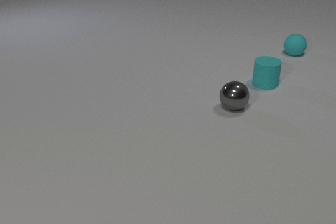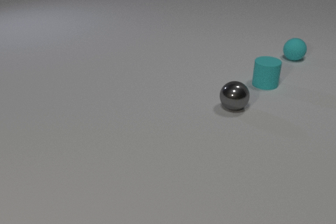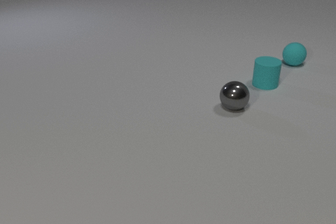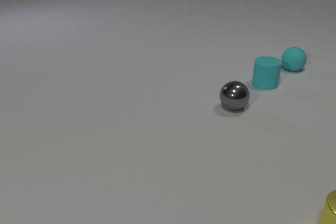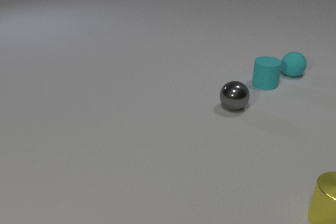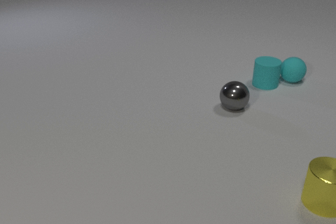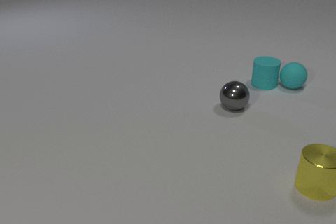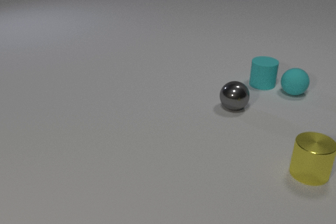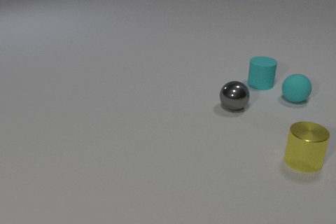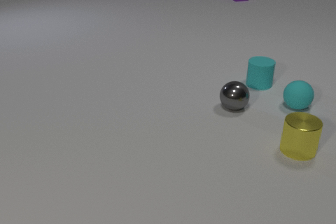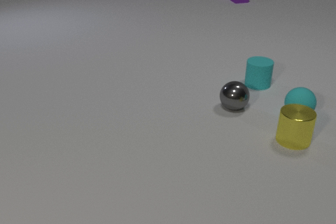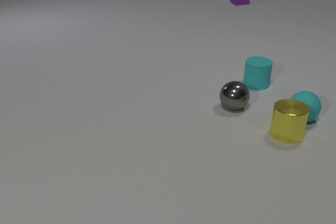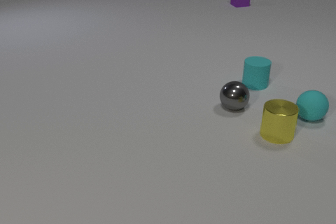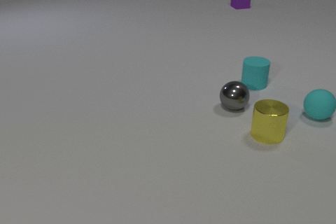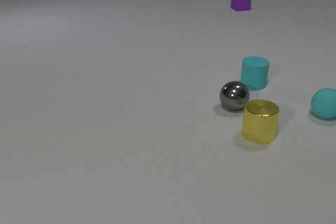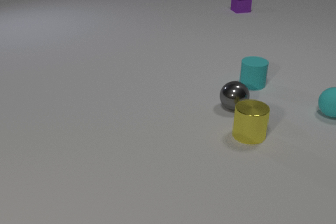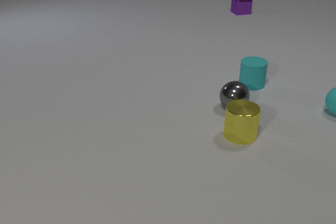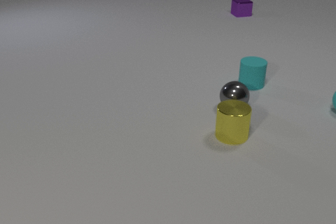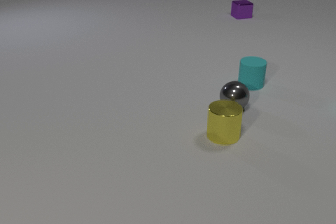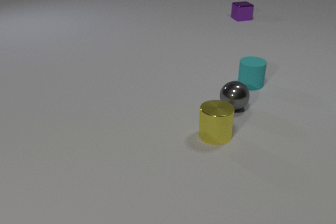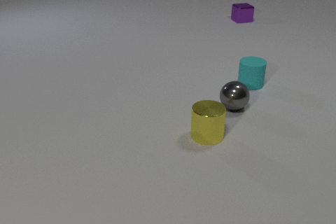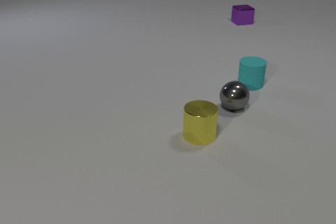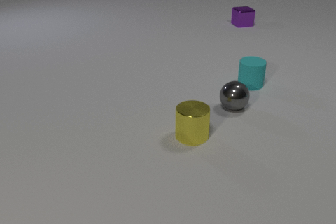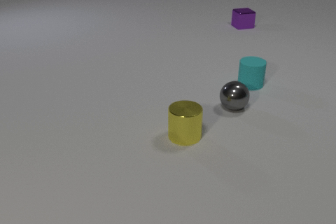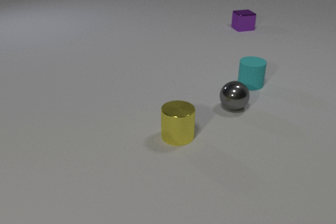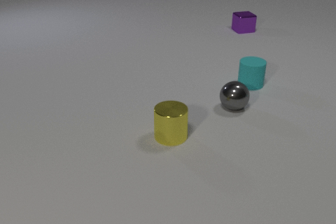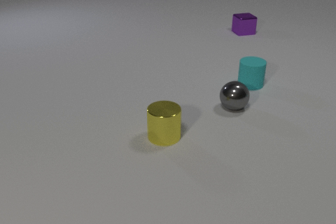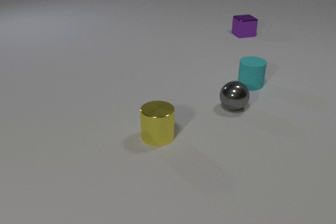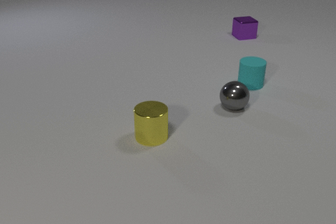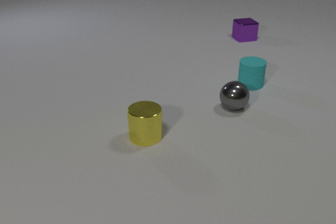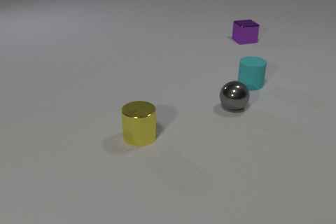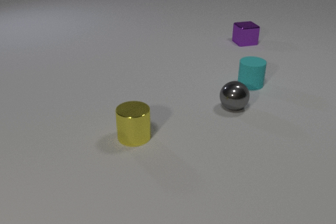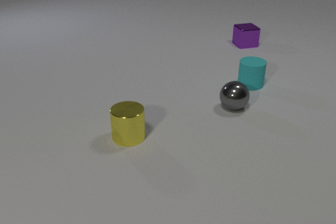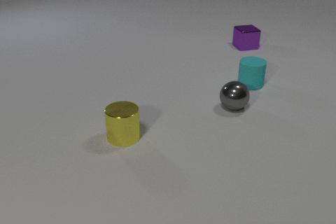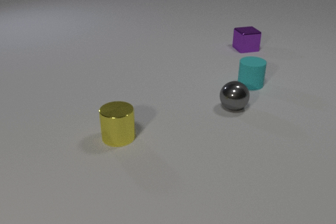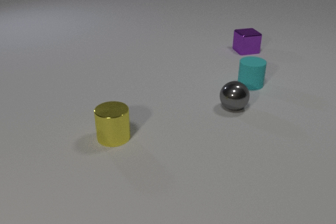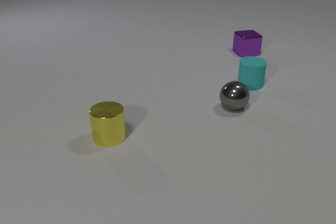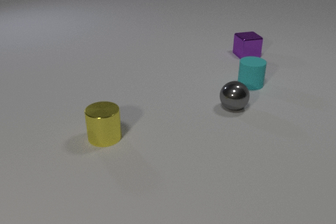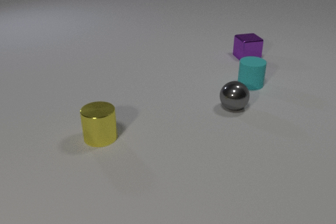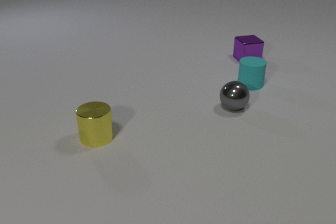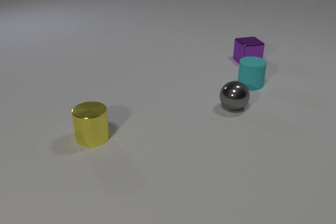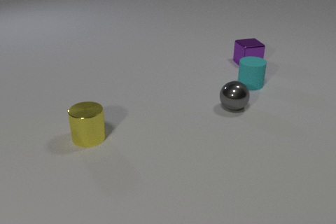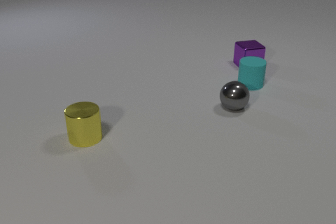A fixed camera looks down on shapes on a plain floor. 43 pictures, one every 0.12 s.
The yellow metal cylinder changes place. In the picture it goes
to the left.
The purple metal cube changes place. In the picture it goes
toward the camera.
0.00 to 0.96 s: The cyan rubber sphere rolls toward the camera. The yellow metal cylinder comes in at the bottom edge, slides away from the camera and to the left. The purple metal cube comes in at the top edge, slides toward the camera. The cyan rubber sphere and the cyan rubber cylinder collide.
0.96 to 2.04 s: The cyan rubber sphere rolls to the right. The yellow metal cylinder slides to the left. The cyan rubber cylinder slides to the left. The purple metal cube slides toward the camera. The cyan rubber sphere and the yellow metal cylinder collide.
2.04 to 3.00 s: The cyan rubber sphere leaves at the right edge. The yellow metal cylinder slides to the left. The purple metal cube slides toward the camera.
3.00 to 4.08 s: The yellow metal cylinder slides to the left. The purple metal cube slides toward the camera.
4.08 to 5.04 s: The yellow metal cylinder slides to the left. The purple metal cube slides toward the camera.
What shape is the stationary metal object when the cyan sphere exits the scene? sphere.
What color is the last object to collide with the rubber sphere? yellow.
How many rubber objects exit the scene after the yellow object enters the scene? 1.
